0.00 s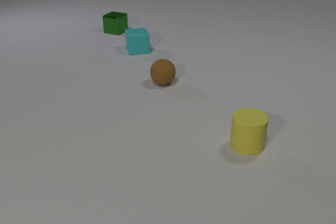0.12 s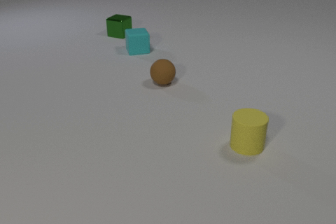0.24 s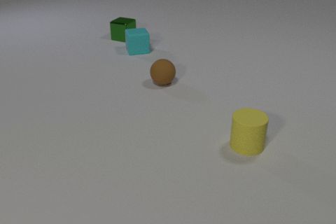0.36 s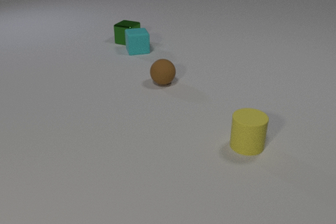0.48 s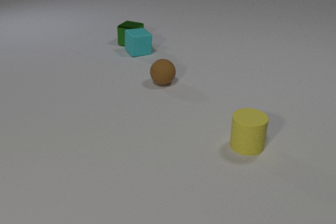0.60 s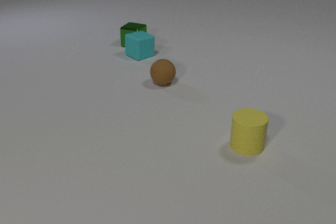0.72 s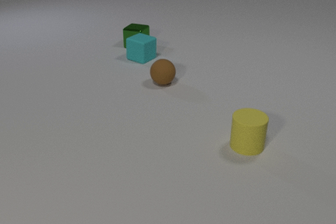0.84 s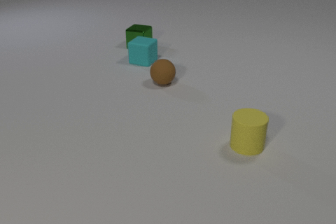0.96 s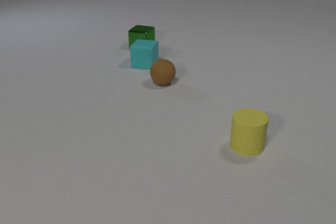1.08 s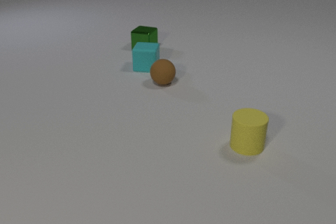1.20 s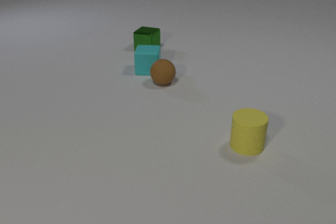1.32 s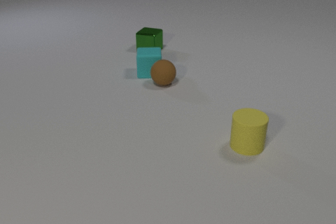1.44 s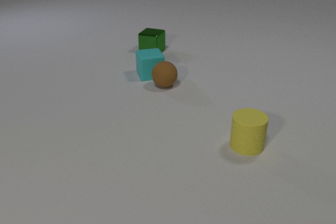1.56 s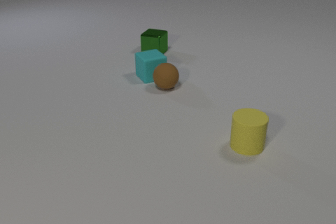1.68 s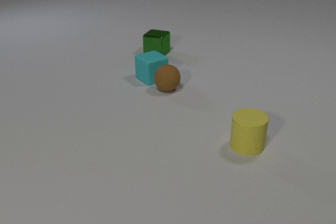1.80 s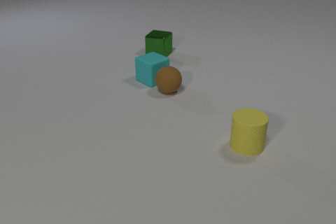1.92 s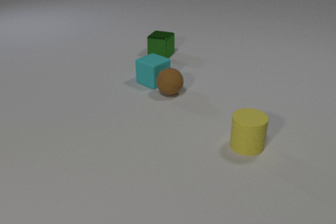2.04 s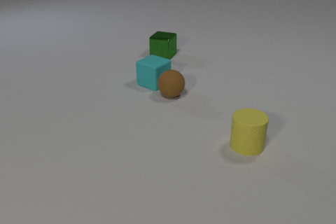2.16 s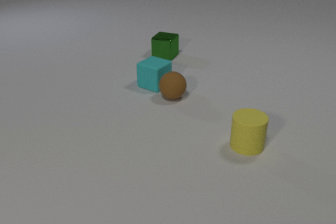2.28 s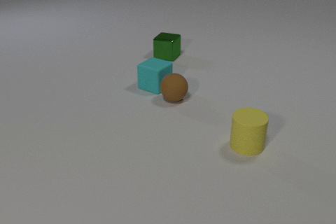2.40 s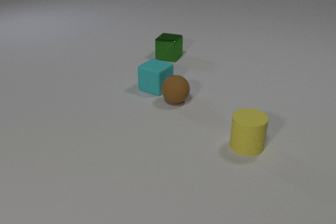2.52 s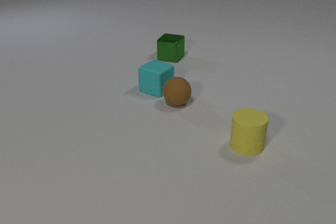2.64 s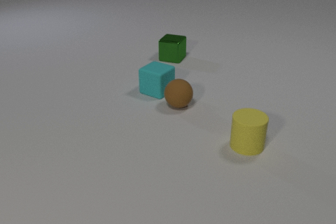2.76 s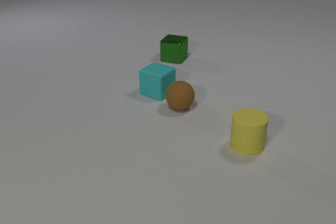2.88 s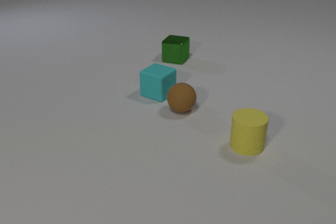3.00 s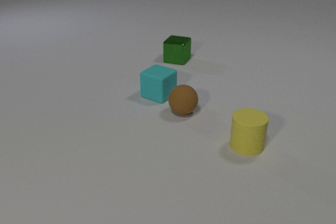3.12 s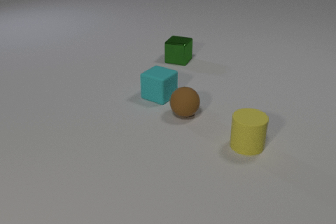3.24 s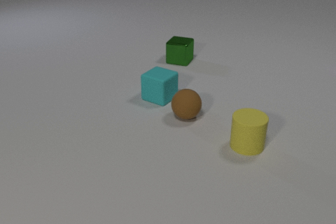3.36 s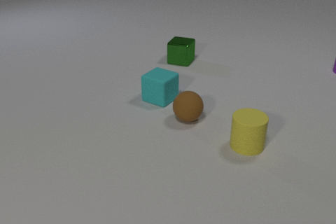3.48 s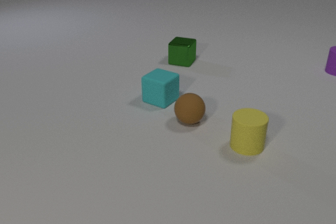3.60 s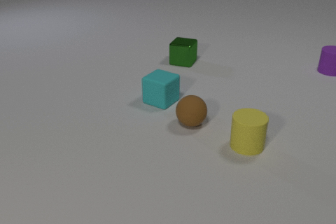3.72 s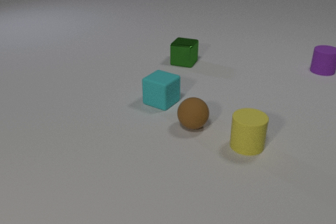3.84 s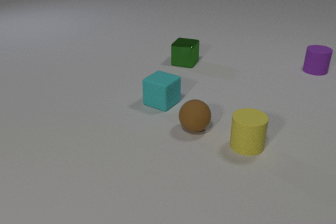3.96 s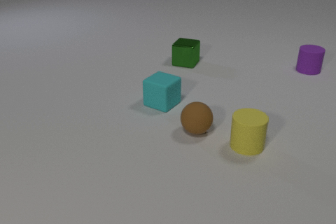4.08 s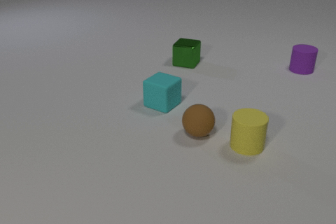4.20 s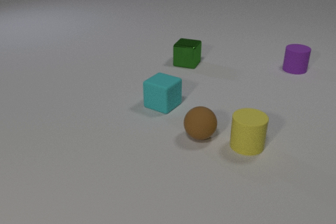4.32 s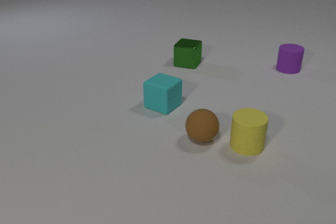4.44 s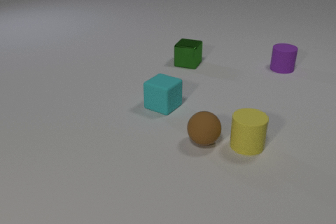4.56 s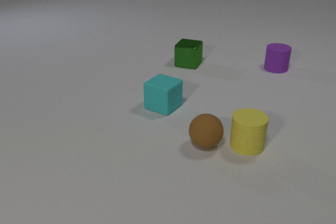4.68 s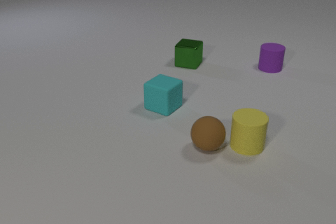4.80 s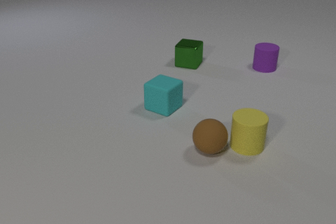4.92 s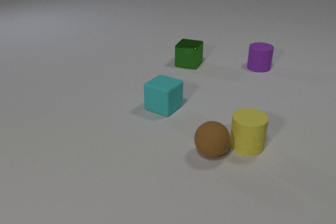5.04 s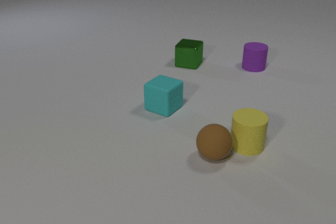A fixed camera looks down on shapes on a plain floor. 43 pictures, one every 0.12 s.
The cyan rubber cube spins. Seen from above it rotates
counterclockwise.
The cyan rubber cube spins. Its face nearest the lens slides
to the right.
0.00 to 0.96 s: The green metal cube slides toward the camera and to the right. The cyan rubber cube slides toward the camera, spins so that its near face slides to the right, counterclockwise seen from above. The green metal cube and the cyan rubber cube collide.
0.96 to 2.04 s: The green metal cube slides toward the camera and to the right. The cyan rubber cube slides toward the camera, spins so that its near face slides to the right, counterclockwise seen from above. The brown rubber sphere rolls toward the camera. The cyan rubber cube and the brown rubber sphere collide.
2.04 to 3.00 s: The green metal cube slides to the right and toward the camera. The cyan rubber cube slides toward the camera. The brown rubber sphere rolls toward the camera.
3.00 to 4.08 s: The green metal cube slides to the right and toward the camera. The cyan rubber cube slides toward the camera. The brown rubber sphere rolls toward the camera. The purple rubber cylinder comes in at the right edge, slides to the left.
4.08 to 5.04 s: The cyan rubber cube slides toward the camera. The brown rubber sphere rolls toward the camera and to the right. The purple rubber cylinder slides to the left.
What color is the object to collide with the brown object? cyan.
Are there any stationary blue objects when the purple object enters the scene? no.
How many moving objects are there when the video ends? 3.
